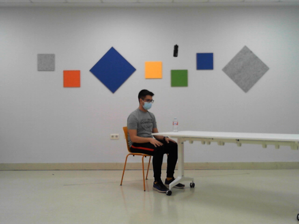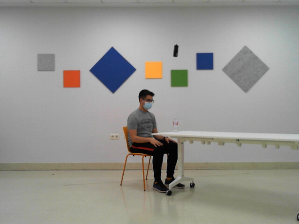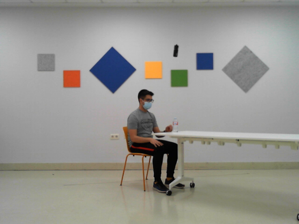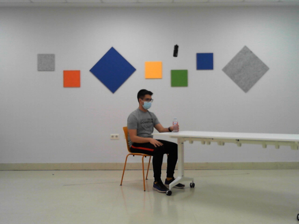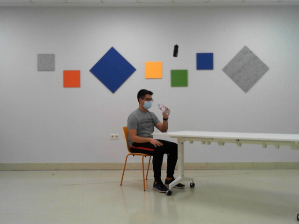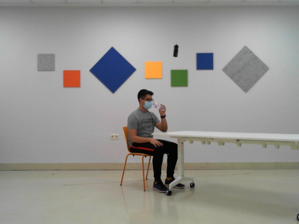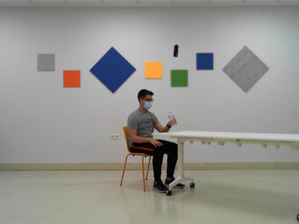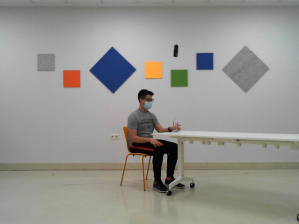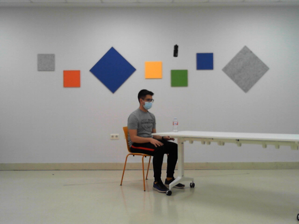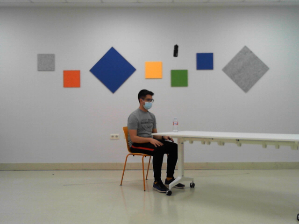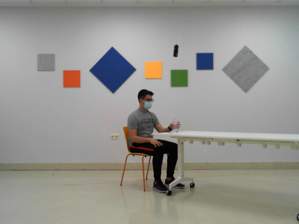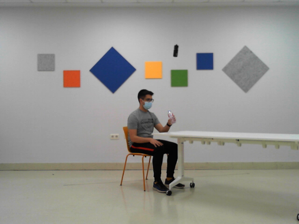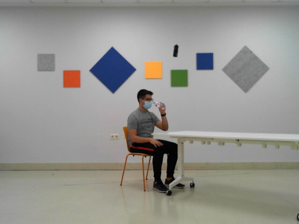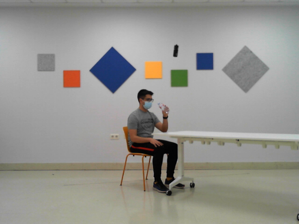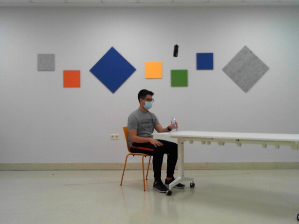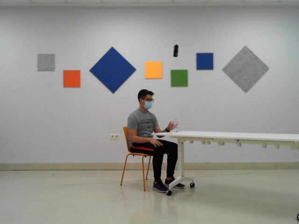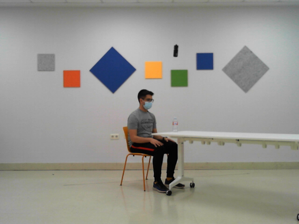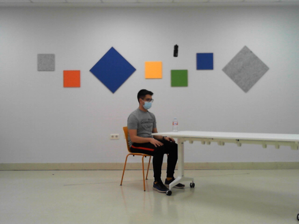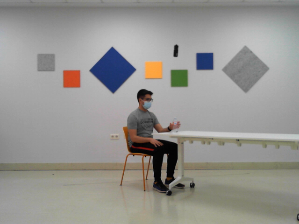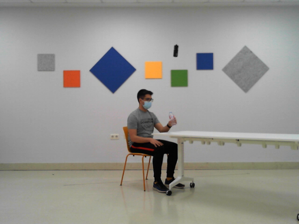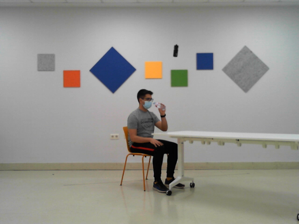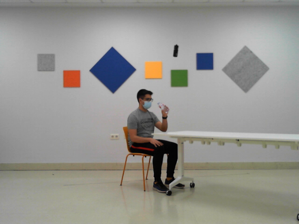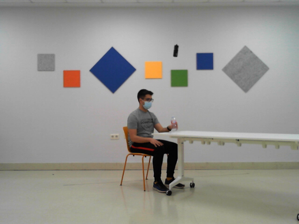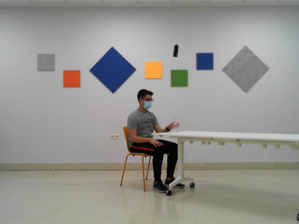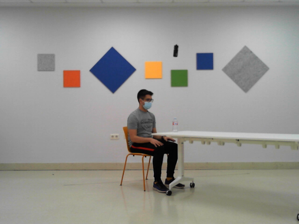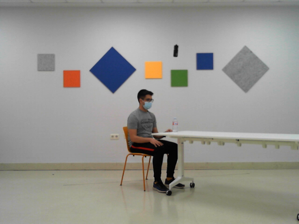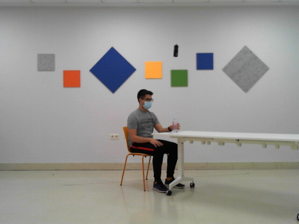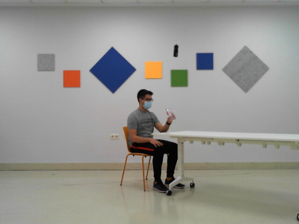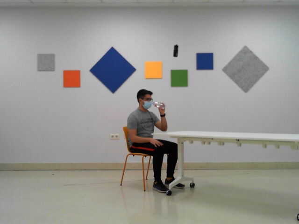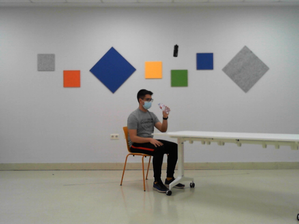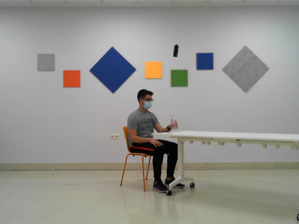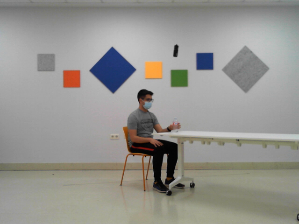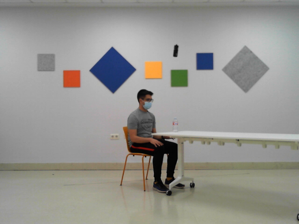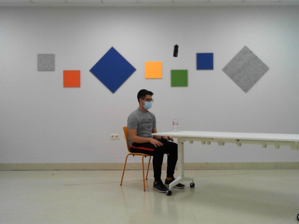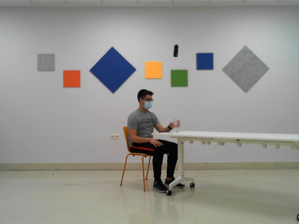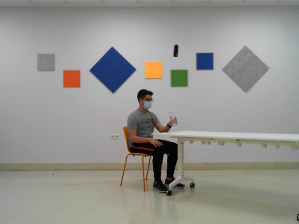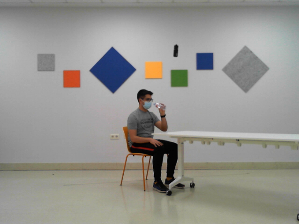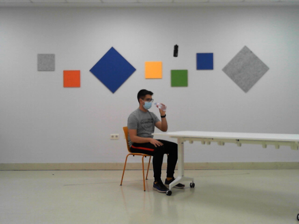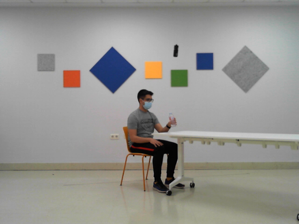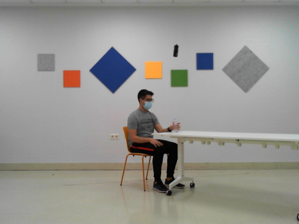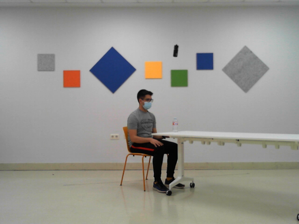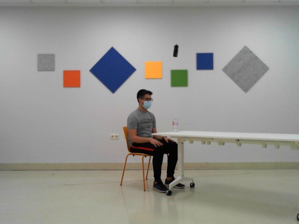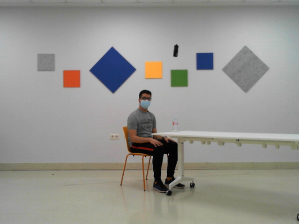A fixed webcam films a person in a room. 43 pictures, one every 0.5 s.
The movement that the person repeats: Drink from a bottle, left hand.
